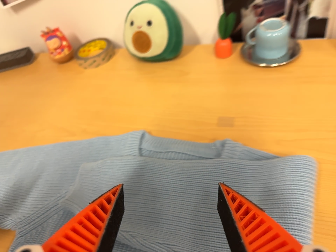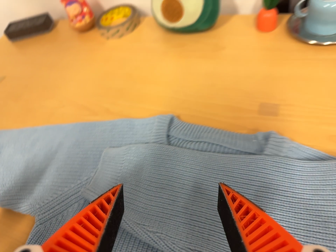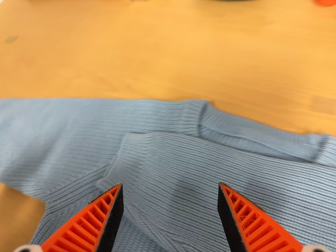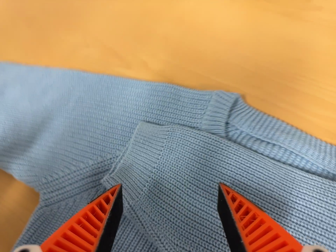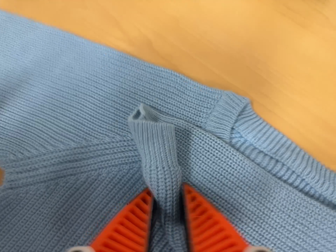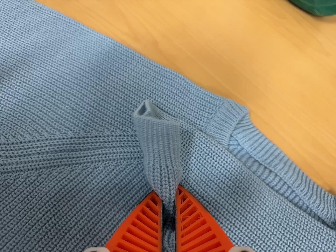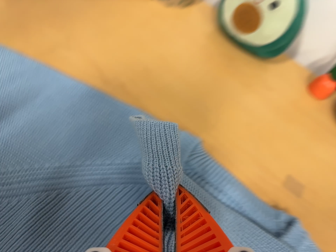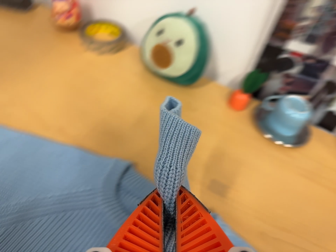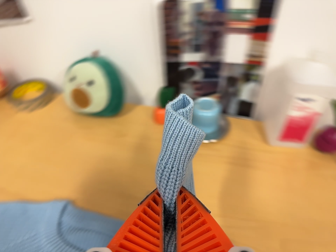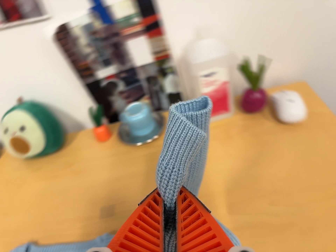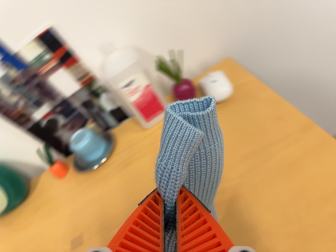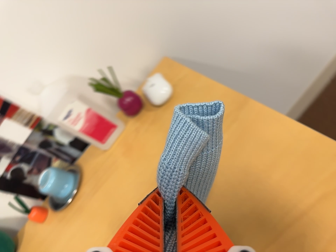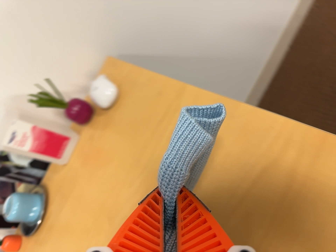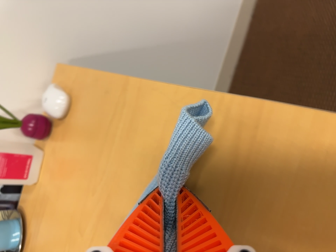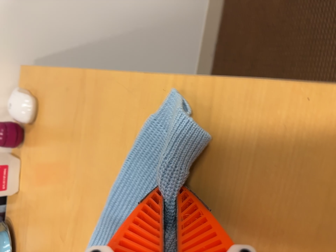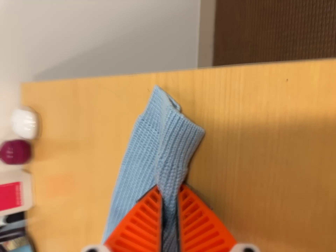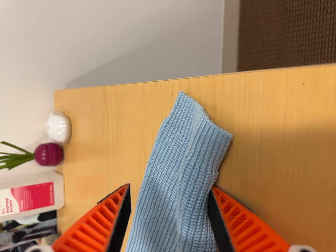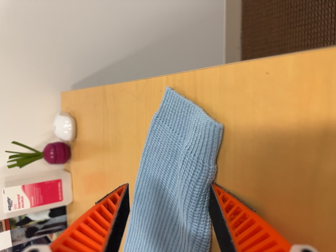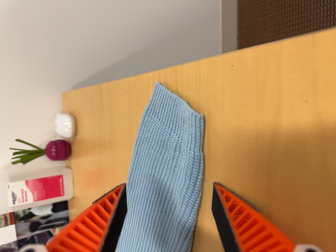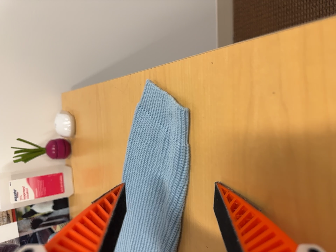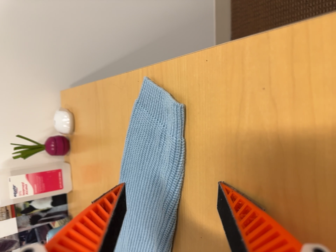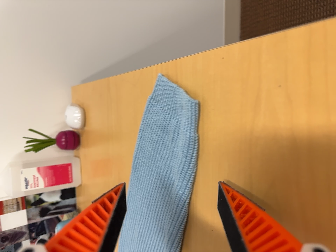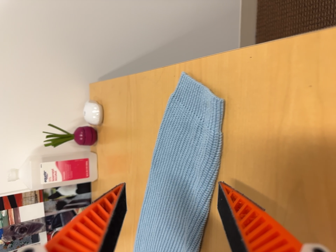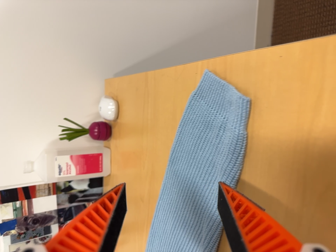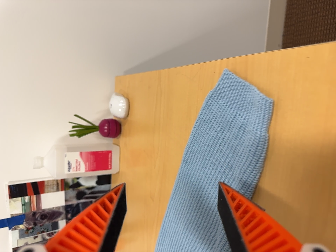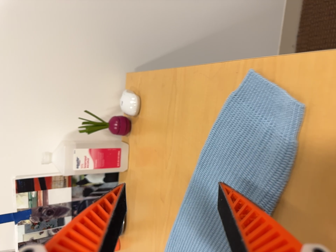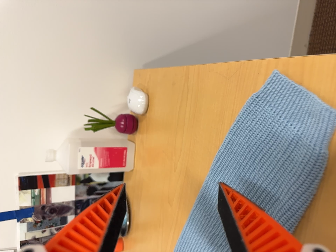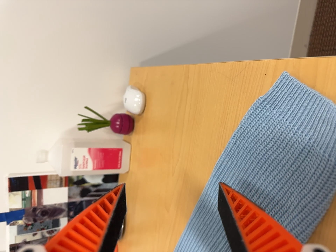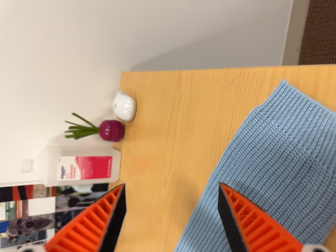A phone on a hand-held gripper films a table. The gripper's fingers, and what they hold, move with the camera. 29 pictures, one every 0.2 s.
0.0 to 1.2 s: The camera pans to its right by about 10 degrees. It travels forward, to its left and toward the top of its view, about 18 cm, so what stands in front looms larger. Its aim tips toward the bottom of its view by about 15 degrees. It rolls about its line of sight by about 30 degrees, and the scene rotates clockwise.
1.2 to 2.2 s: The camera swings to its right by about 15 degrees, and the scene slides to the left. It travels to its right, about 50 cm, so close, fixed things drift to the left. Its aim tips toward the top of its view by about 15 degrees, and the scene shifts downward. It rolls about its line of sight by about 85 degrees, and the scene rotates counterclockwise.
2.2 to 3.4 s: The camera travels to its right, about 22 cm, so close, fixed things drift to the left. It rolls about its line of sight by about 40 degrees, and the scene rotates counterclockwise.
3.4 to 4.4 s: The camera travels backward, about 7 cm, so what stands in front gets smaller.
4.4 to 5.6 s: The camera travels forward and to its left, about 10 cm, so what stands in front looms larger.
The film runs backward here.
